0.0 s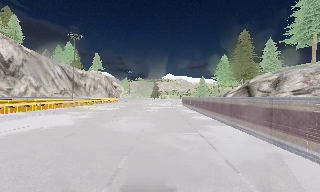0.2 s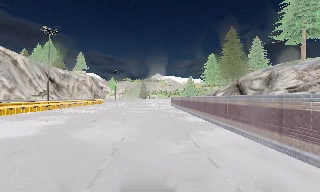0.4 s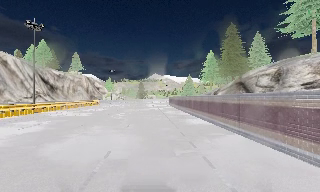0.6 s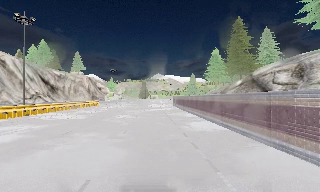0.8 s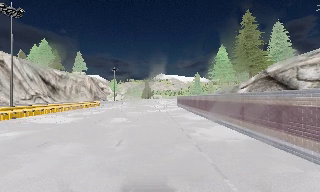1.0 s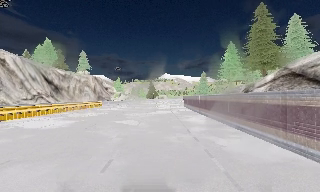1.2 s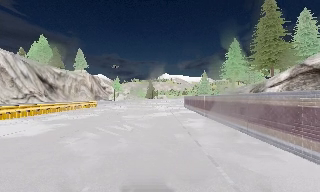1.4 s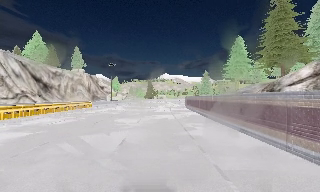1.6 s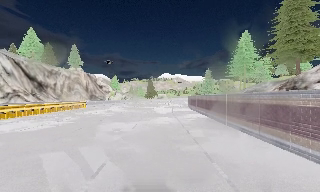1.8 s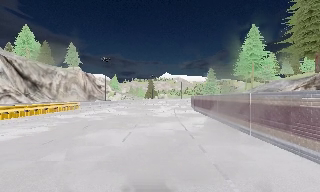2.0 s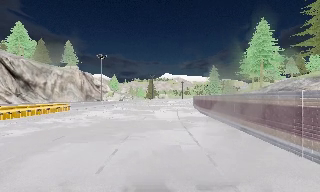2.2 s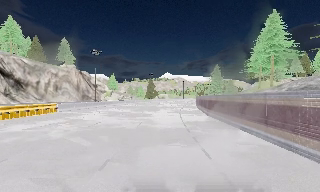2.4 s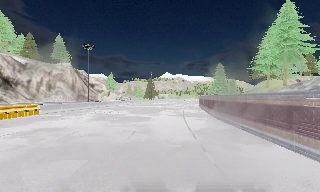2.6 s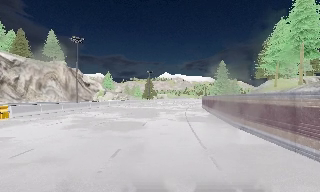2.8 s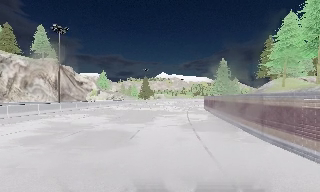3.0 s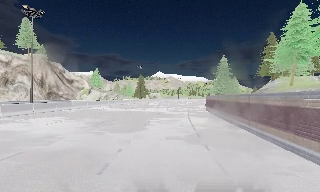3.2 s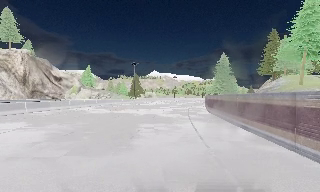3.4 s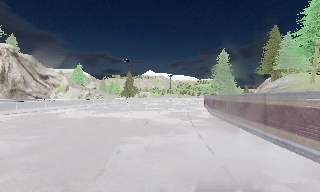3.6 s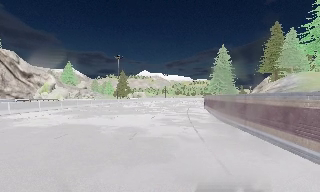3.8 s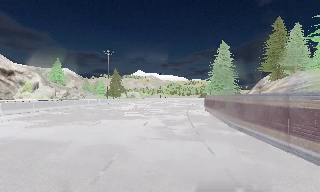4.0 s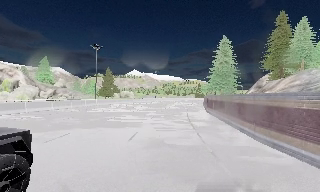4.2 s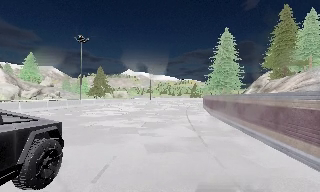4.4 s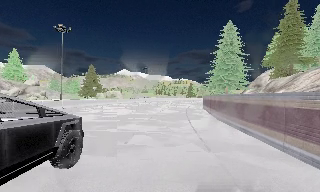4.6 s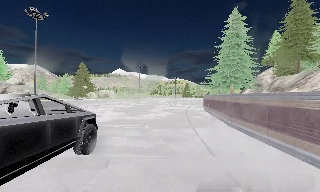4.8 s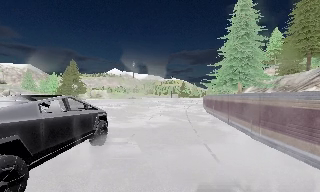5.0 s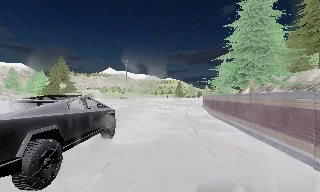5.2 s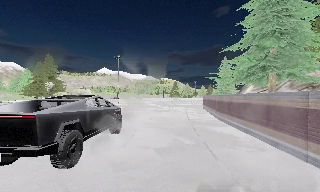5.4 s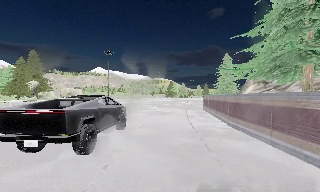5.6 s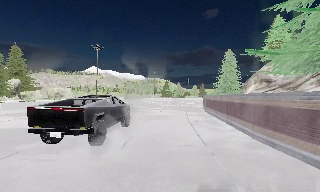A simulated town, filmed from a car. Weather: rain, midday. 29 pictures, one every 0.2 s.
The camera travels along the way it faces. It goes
forward.
0.0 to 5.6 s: The camera swings to its right by about 25 degrees, and the scene slides to the left. It travels forward, about 90 m, so what stands in front looms larger.
The film runs forward here.
